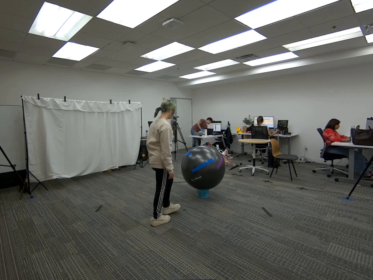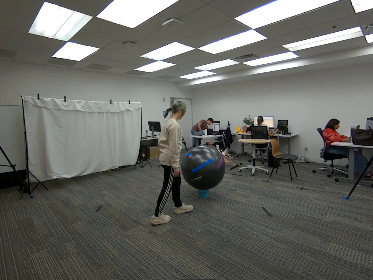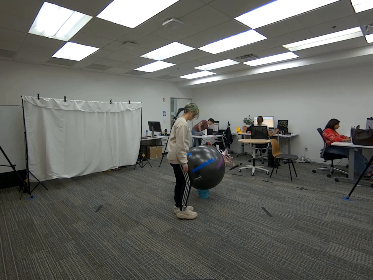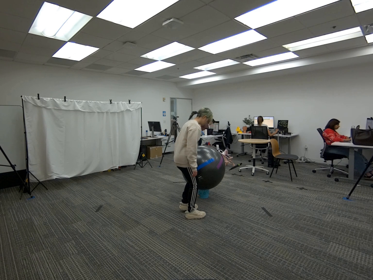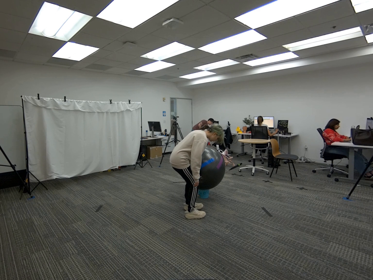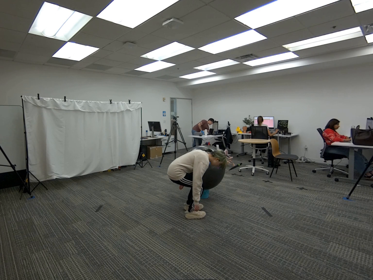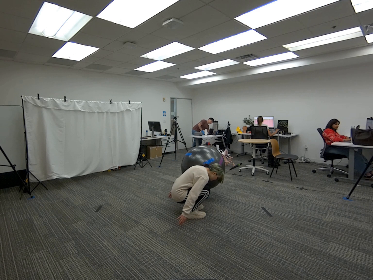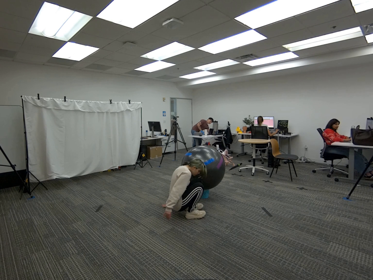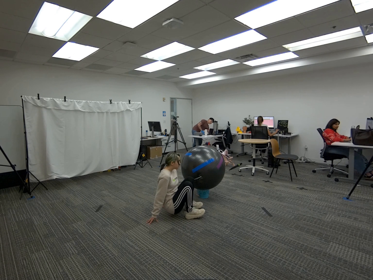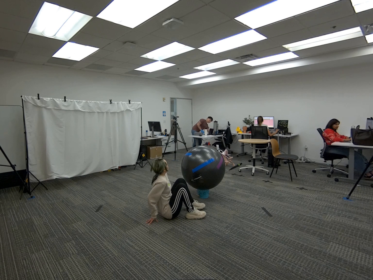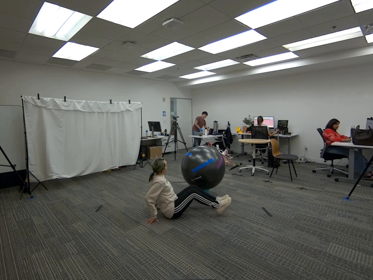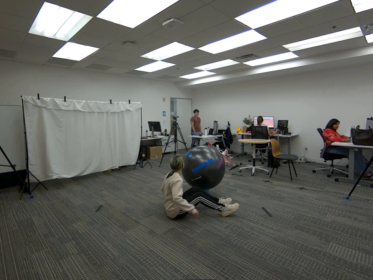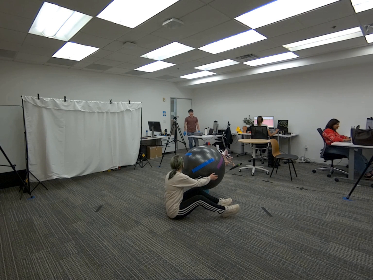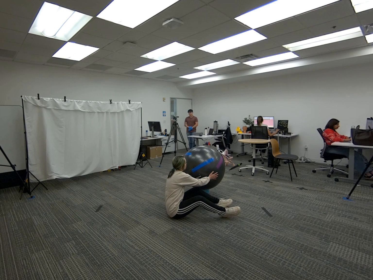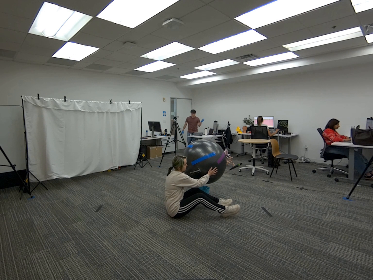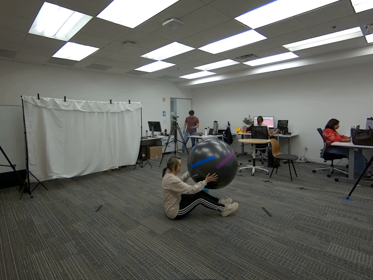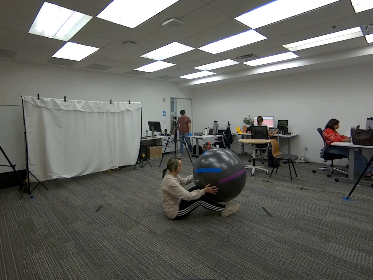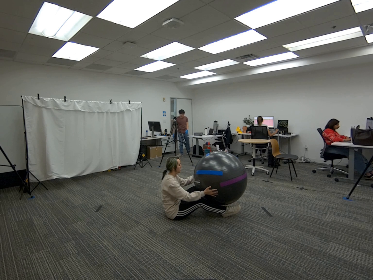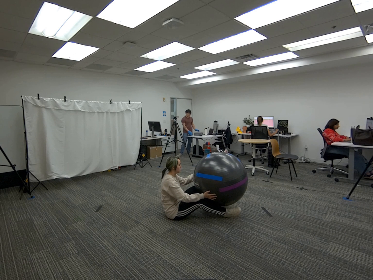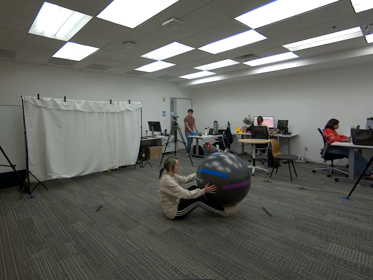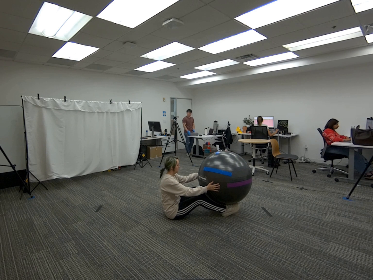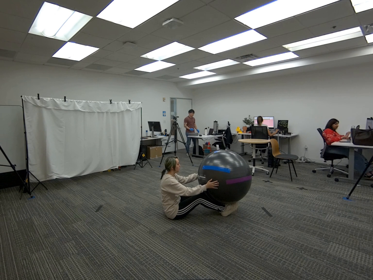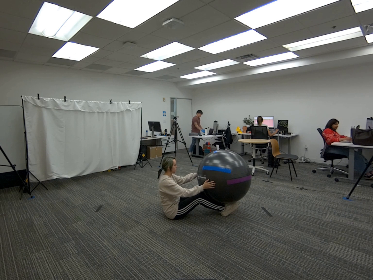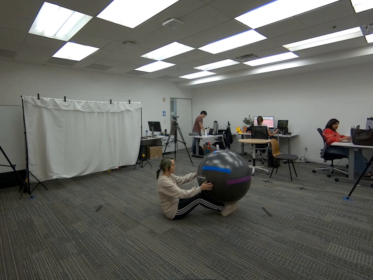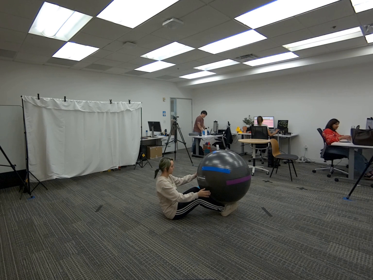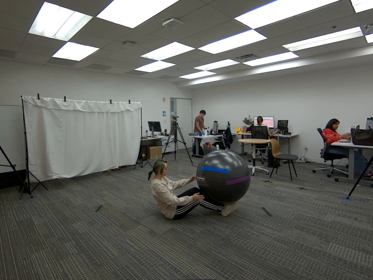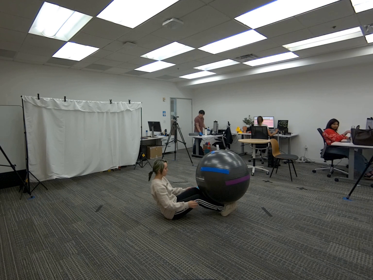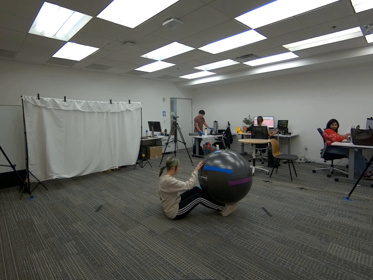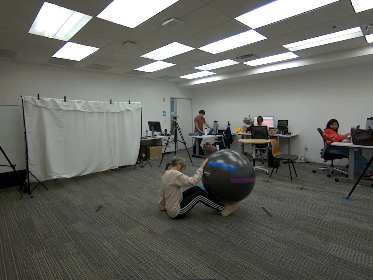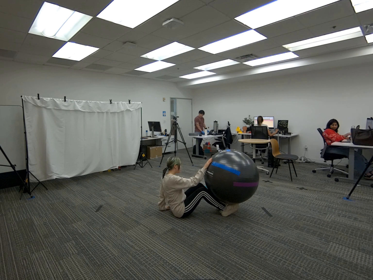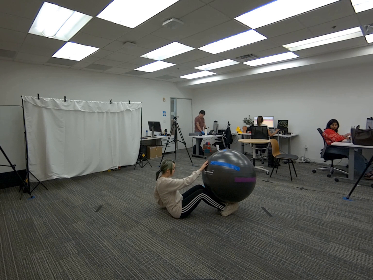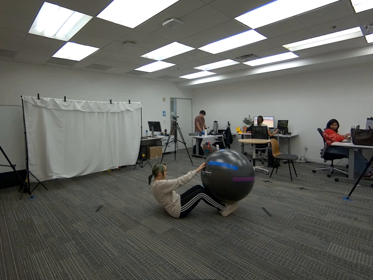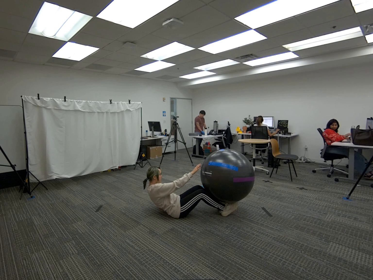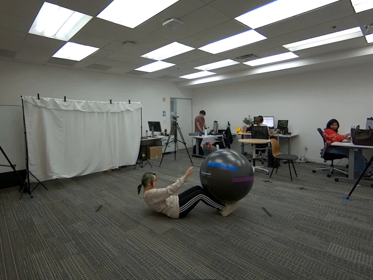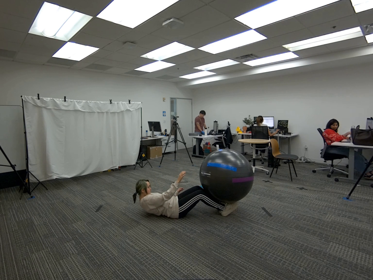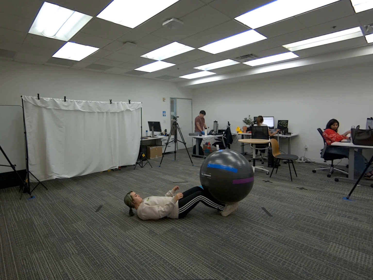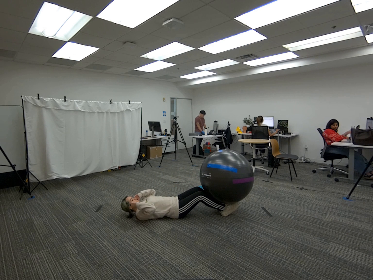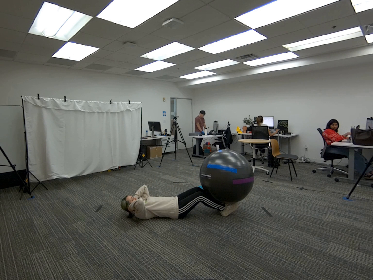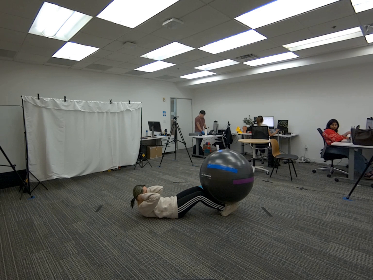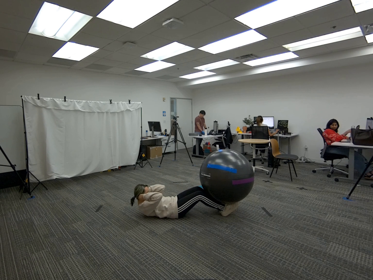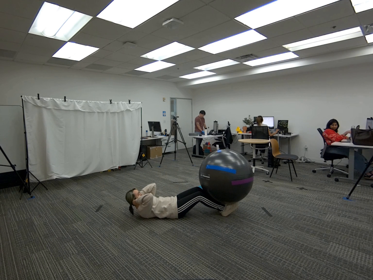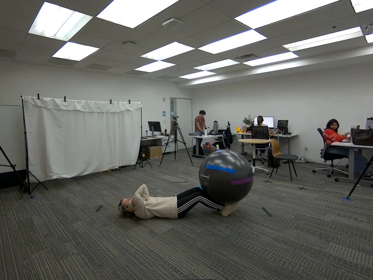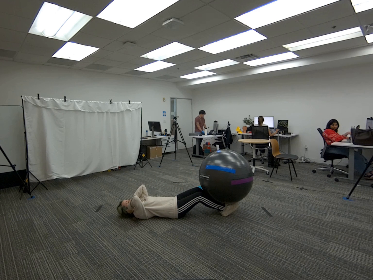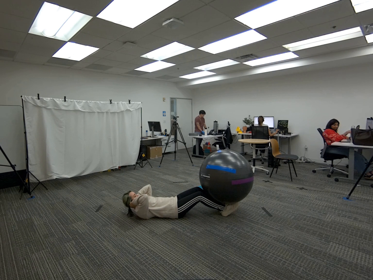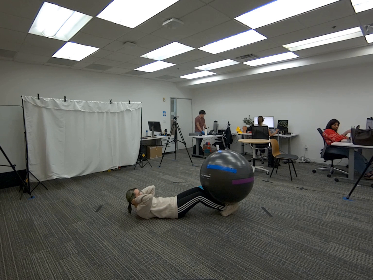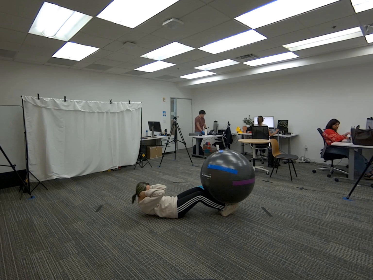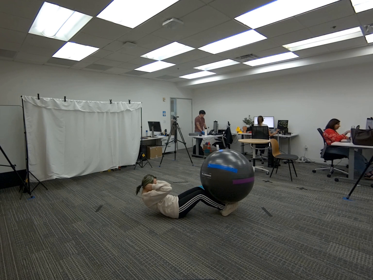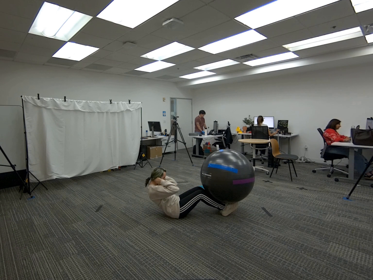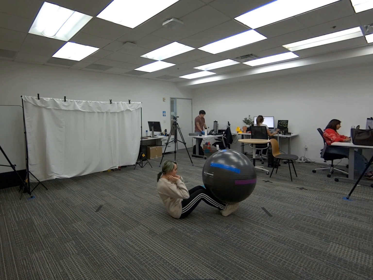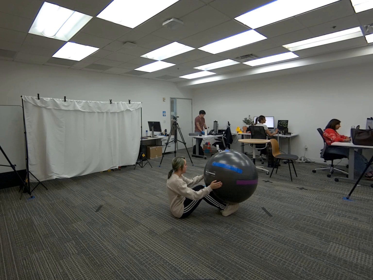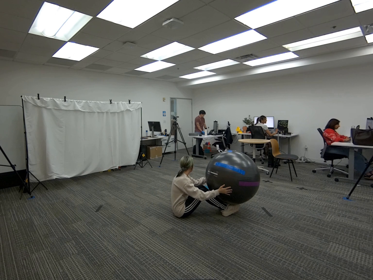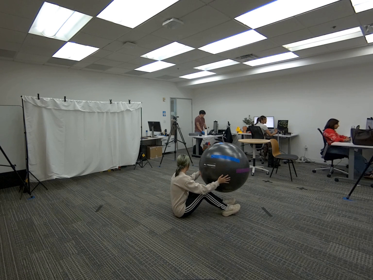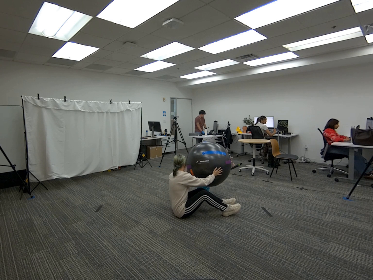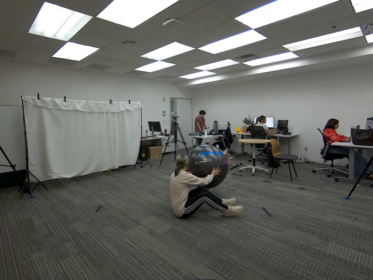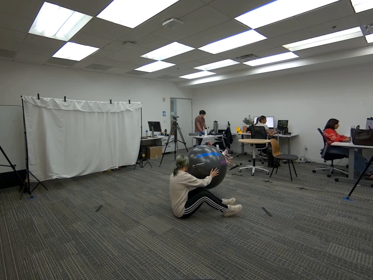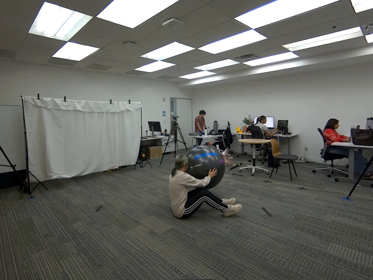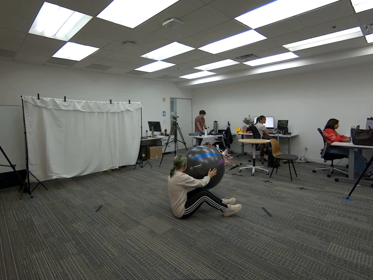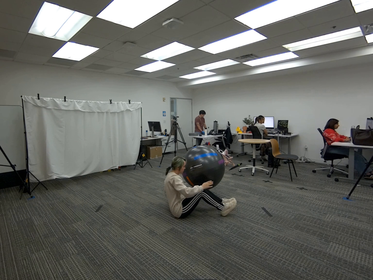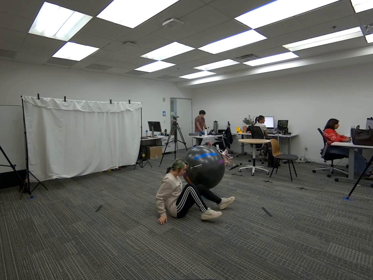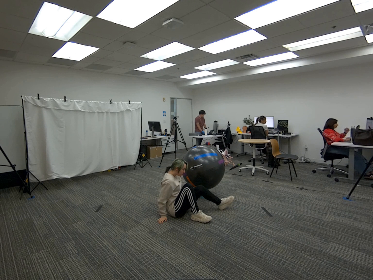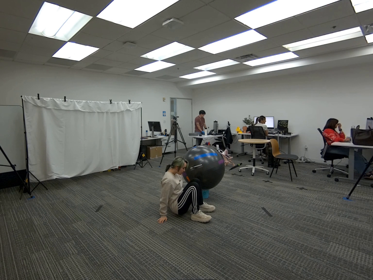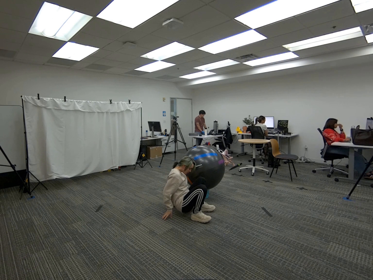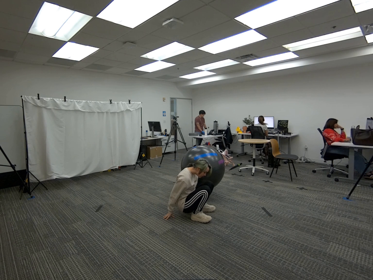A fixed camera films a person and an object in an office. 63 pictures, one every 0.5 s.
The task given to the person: Grasp the yoga ball near you and proceed to lift both legs up and balance the yoga ball on your ankles while proceeding to perform sit ups. Maintain the ball and stable throughput the sit ups.
